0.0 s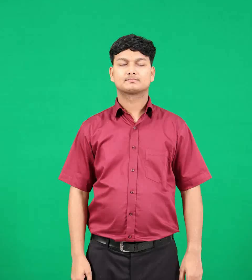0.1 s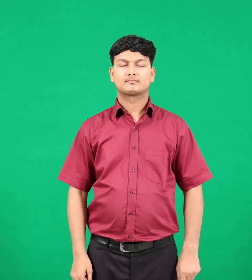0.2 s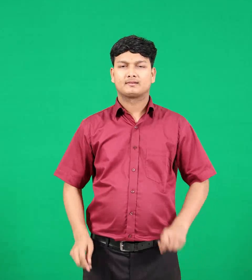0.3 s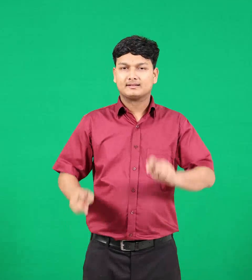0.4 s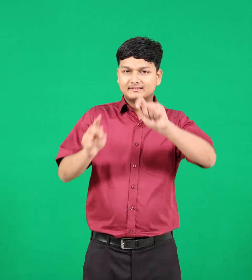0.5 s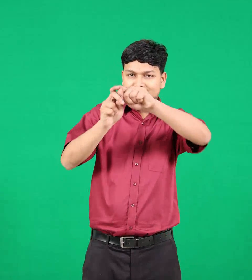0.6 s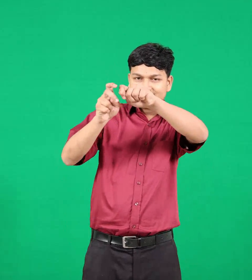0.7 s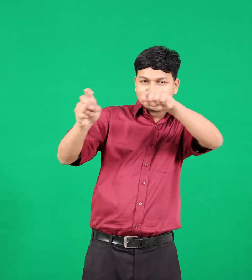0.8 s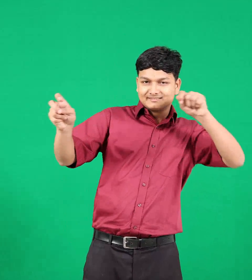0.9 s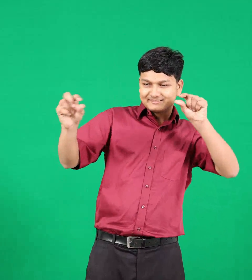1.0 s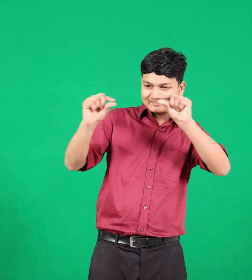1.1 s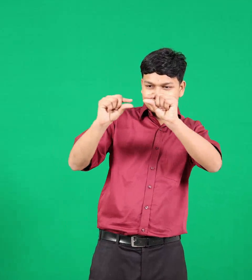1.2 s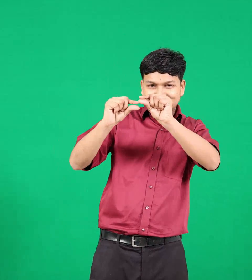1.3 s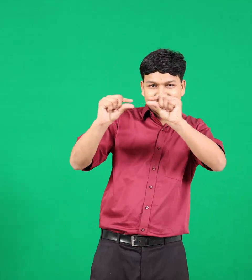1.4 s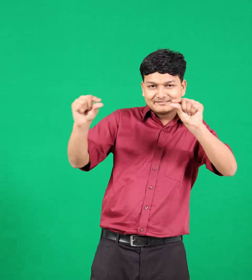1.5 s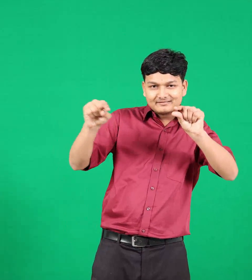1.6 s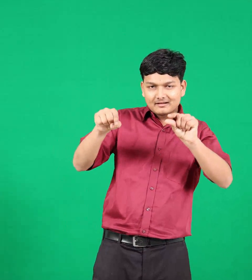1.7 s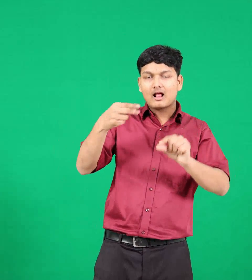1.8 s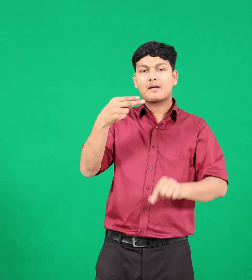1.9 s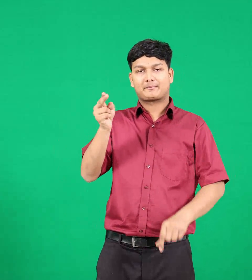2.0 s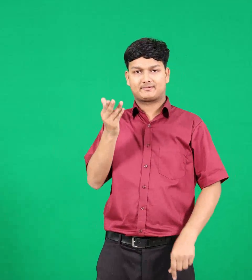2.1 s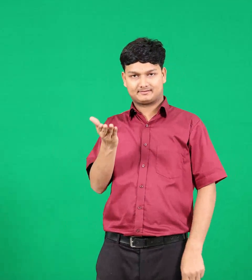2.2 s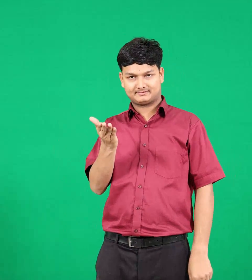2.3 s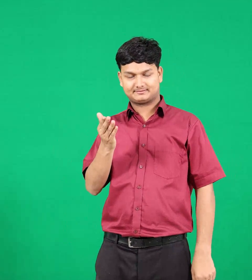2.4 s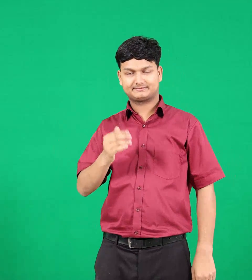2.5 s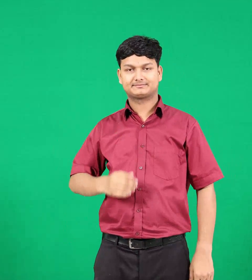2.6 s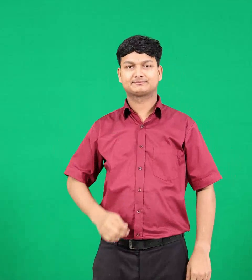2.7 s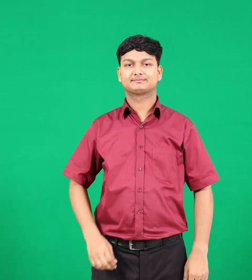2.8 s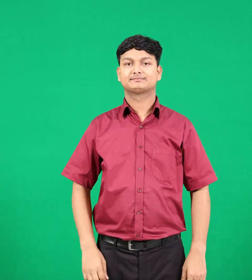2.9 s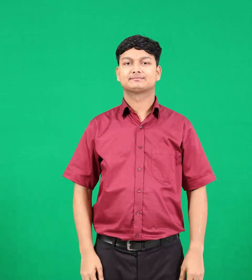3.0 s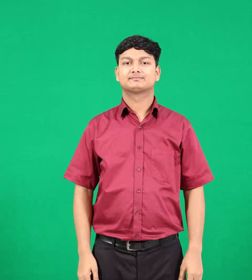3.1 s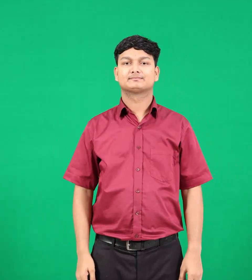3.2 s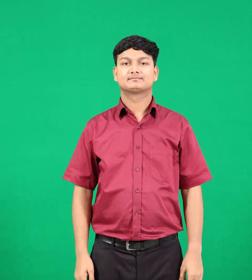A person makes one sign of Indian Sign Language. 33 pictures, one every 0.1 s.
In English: arrow
